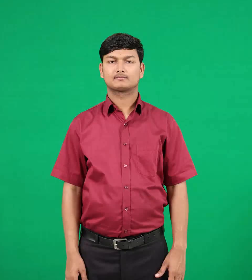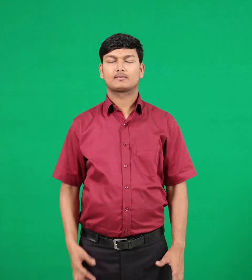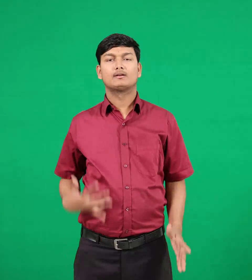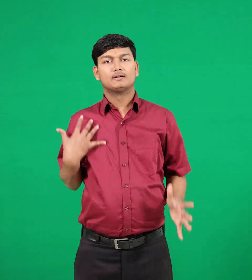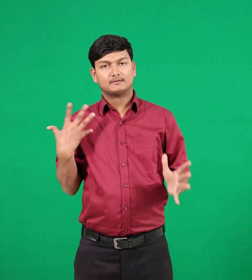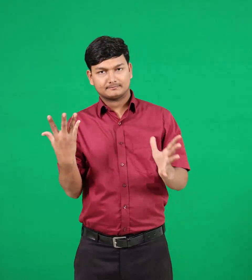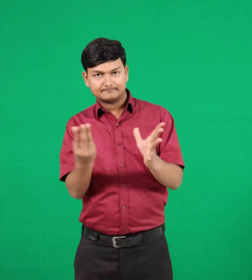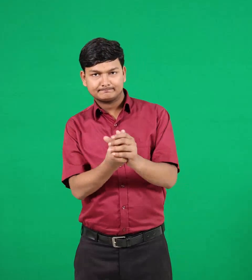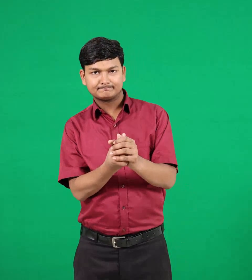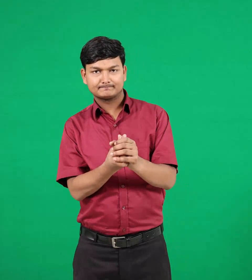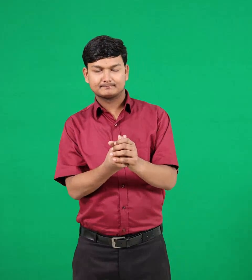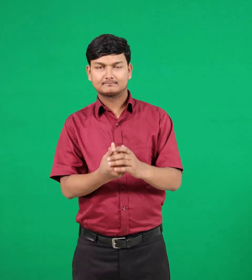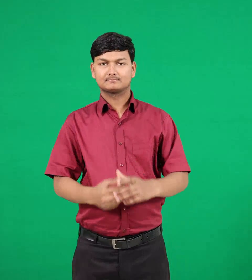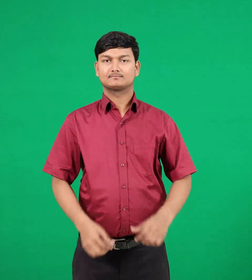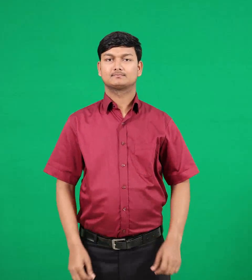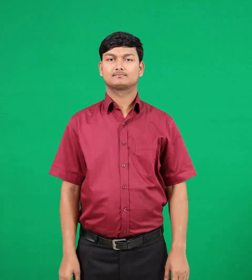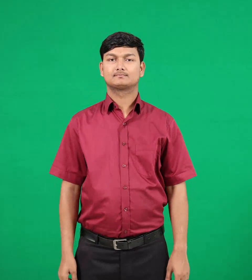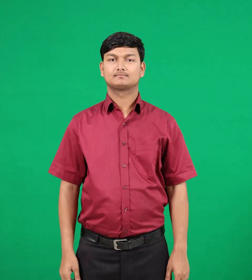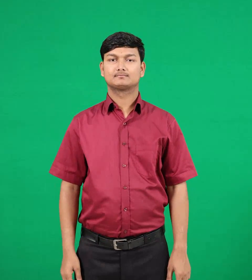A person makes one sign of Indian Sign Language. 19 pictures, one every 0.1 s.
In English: we & us
